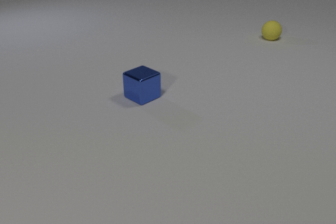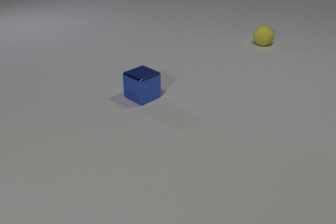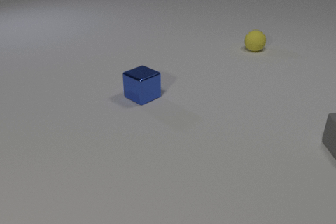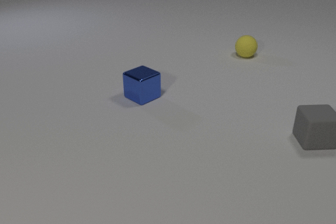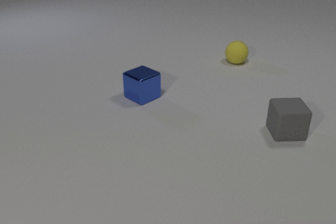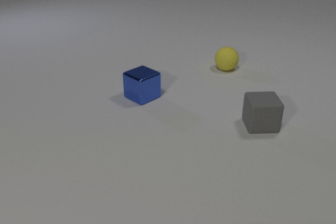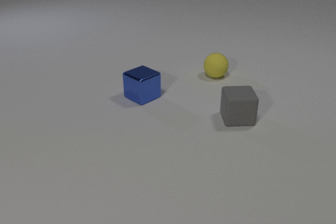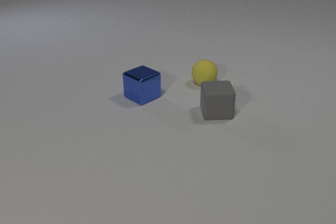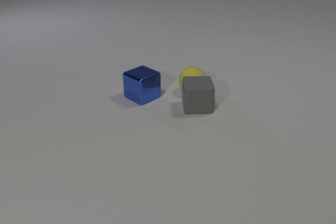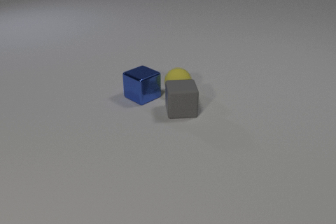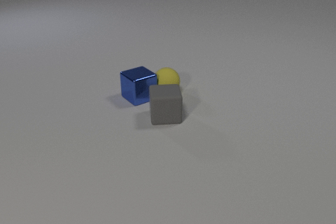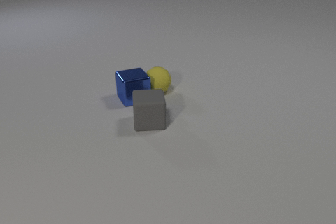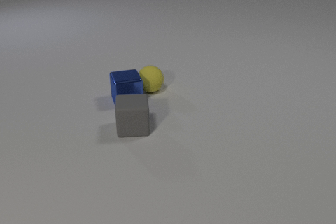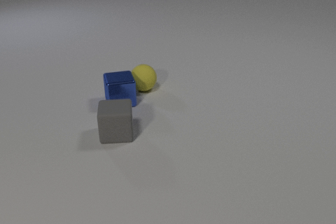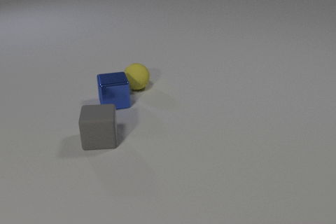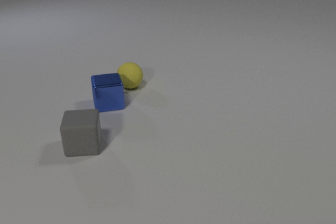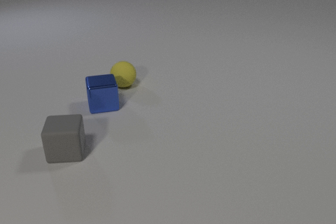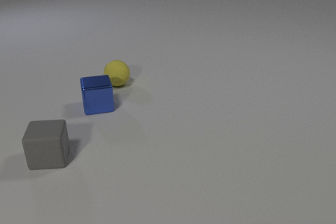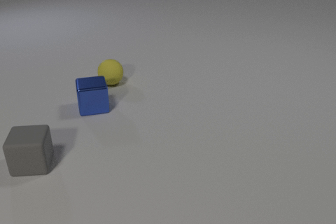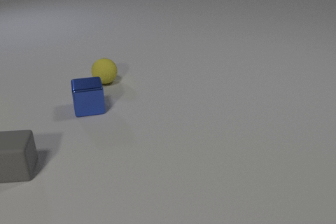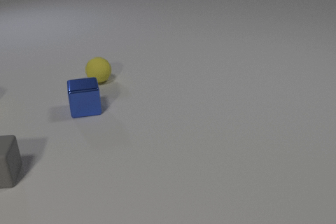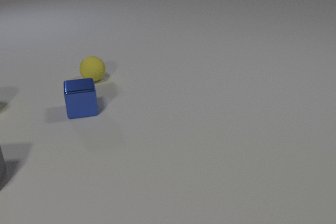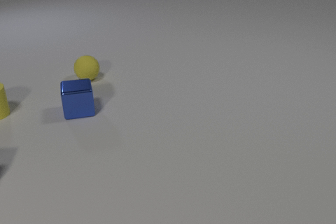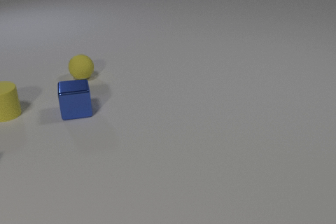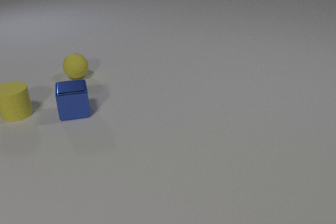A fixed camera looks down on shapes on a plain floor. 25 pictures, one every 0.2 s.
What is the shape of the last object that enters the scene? cylinder.
What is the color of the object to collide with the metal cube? yellow.
What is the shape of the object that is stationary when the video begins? cube.
0.0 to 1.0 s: The gray rubber cube comes in at the right edge, slides to the left. The yellow rubber sphere rolls toward the camera and to the left.
1.0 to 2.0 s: The gray rubber cube slides to the left. The yellow rubber sphere rolls toward the camera and to the left. The gray rubber cube and the yellow rubber sphere collide. The yellow rubber sphere and the blue metal cube collide.
2.0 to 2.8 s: The gray rubber cube slides to the left and toward the camera. The yellow rubber sphere rolls to the left and away from the camera. The blue metal cube slides to the left, spins so that its near face slides to the left, clockwise seen from above.
2.8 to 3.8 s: The gray rubber cube slides to the left. The yellow rubber sphere rolls to the left and away from the camera. The blue metal cube slides to the left.
3.8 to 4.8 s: The gray rubber cube slides to the left, leaves at the left edge. The yellow rubber sphere rolls to the left and away from the camera. The blue metal cube slides to the left. The yellow rubber cylinder comes in at the left edge, slides to the right and toward the camera.
